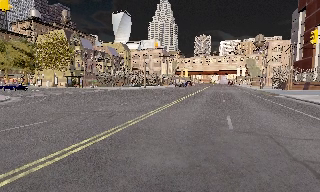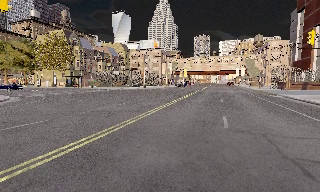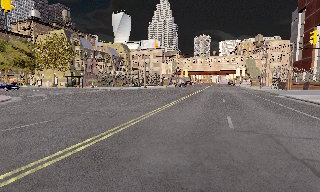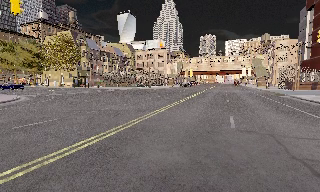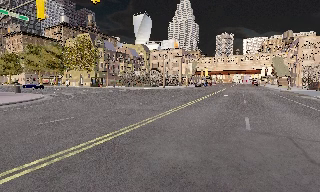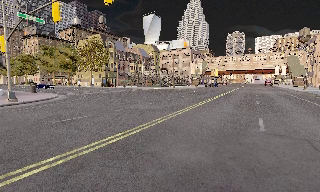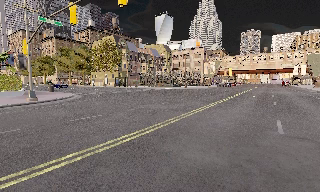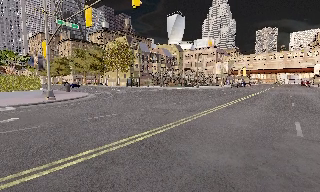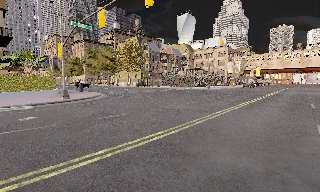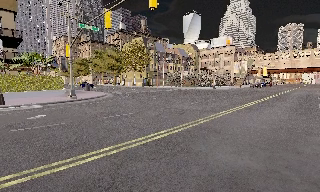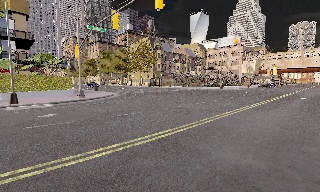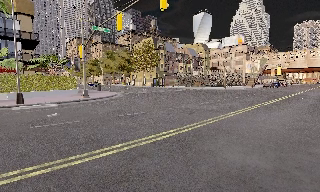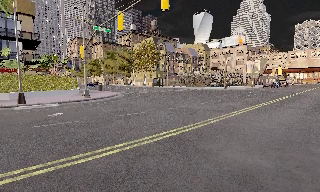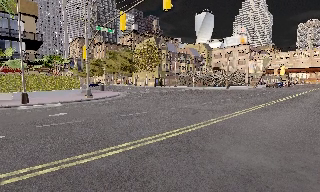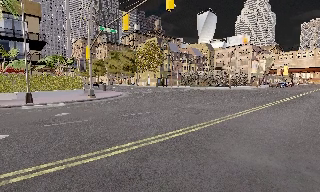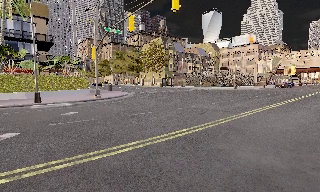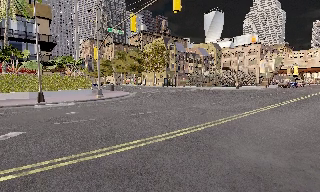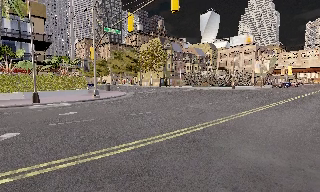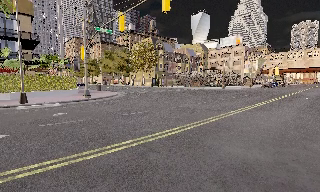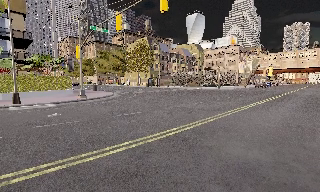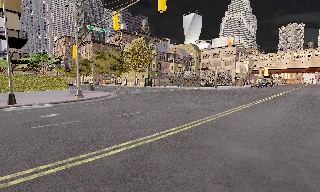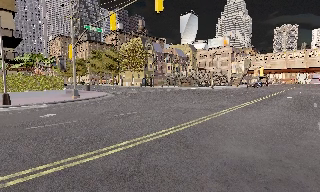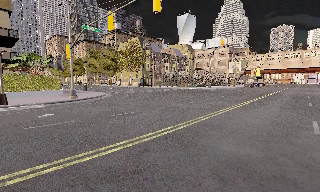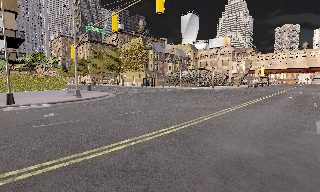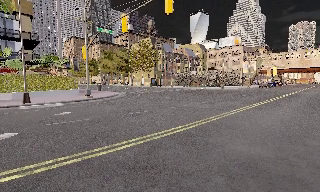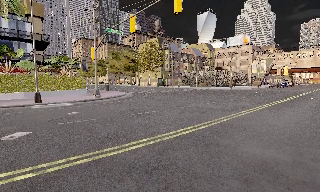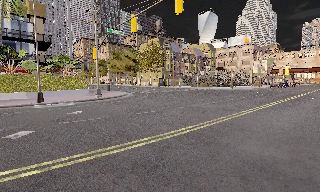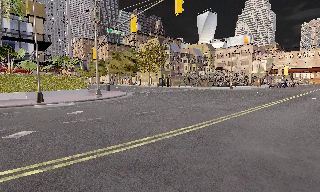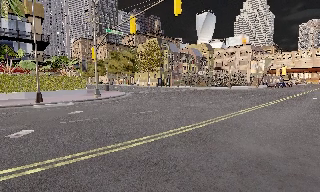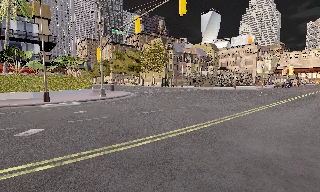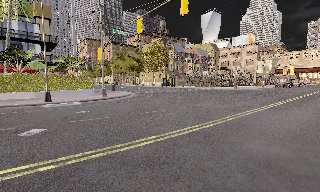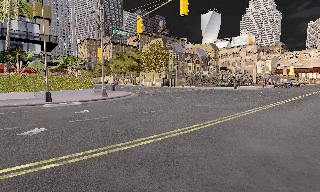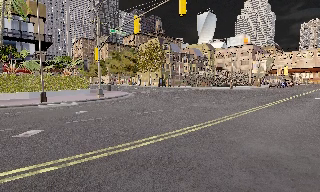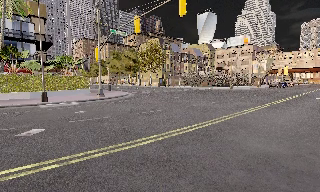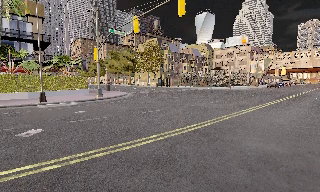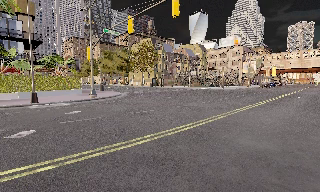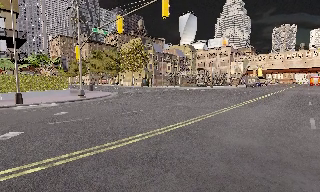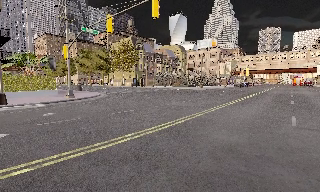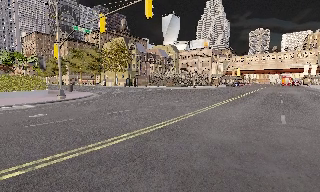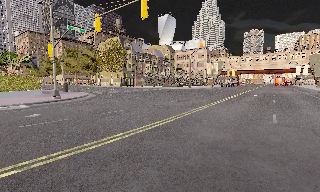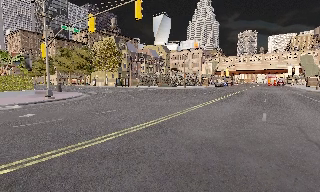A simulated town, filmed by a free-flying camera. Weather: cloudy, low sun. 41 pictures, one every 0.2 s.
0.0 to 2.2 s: The scene slides to the right, as the camera pans about 25 degrees to its left.
2.2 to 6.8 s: The camera travels to its left and backward, about 1 m, so close, fixed things drift to the right.
6.8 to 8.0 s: The scene slides to the left, as the camera pans about 15 degrees to its right.
The film runs backward here.
